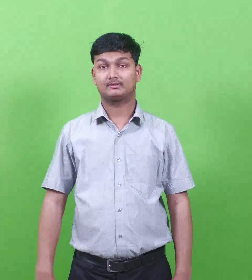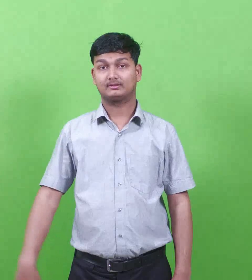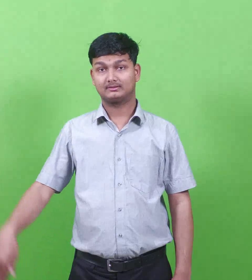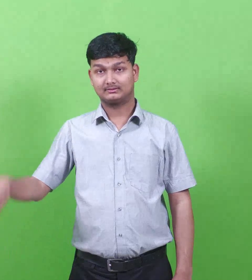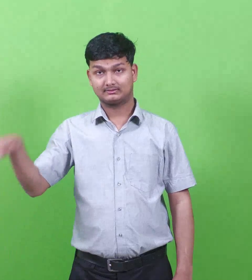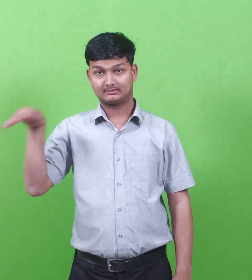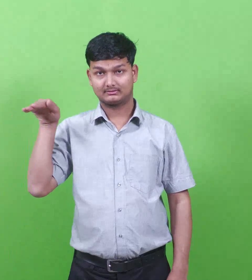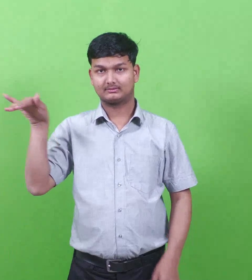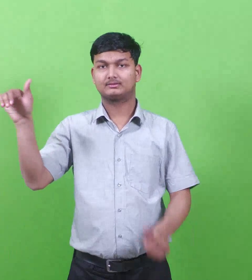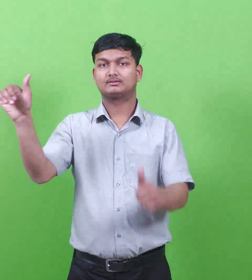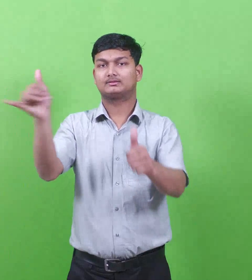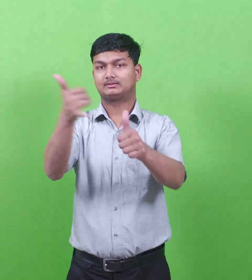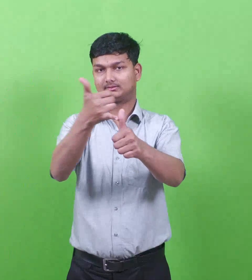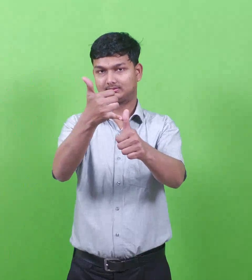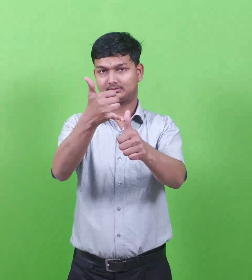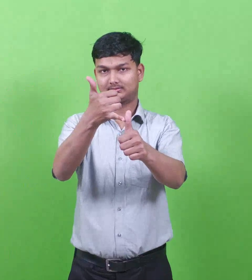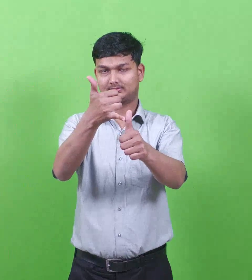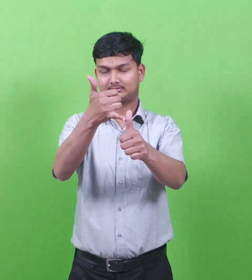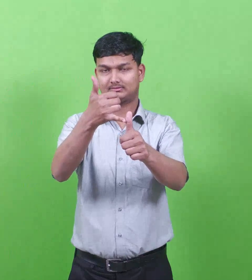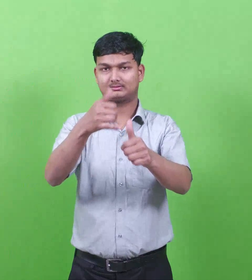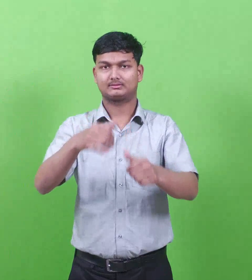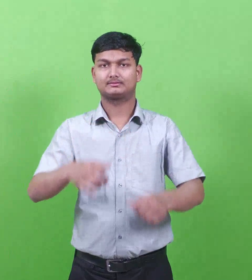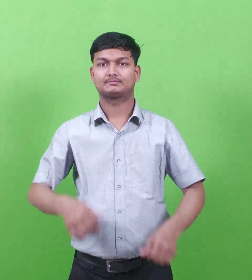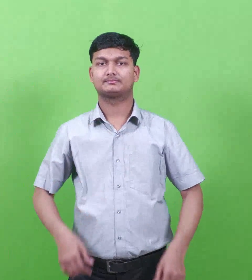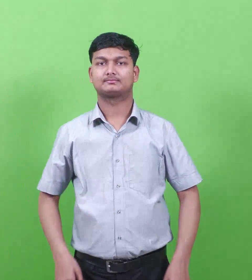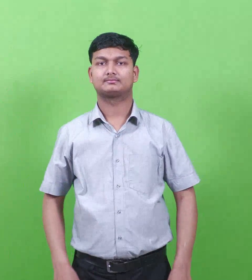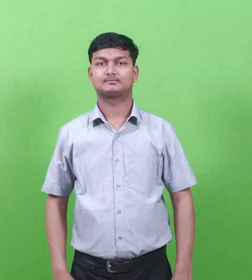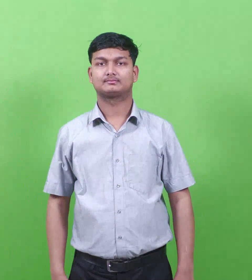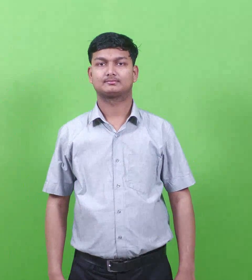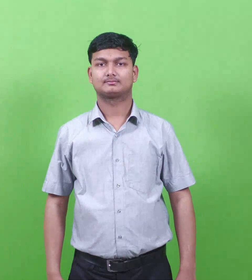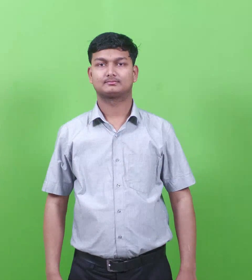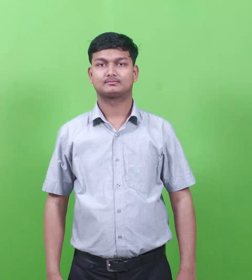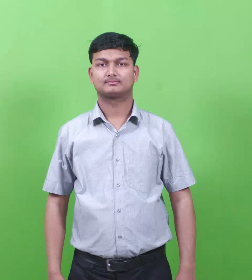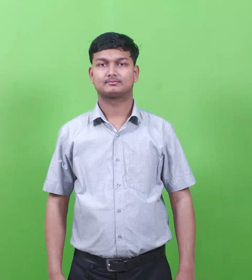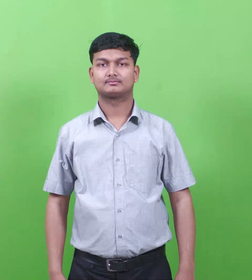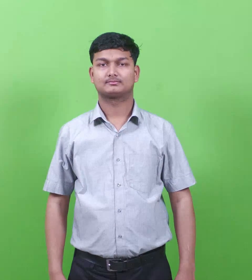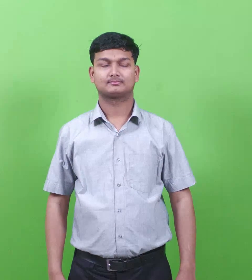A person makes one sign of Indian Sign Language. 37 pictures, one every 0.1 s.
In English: zion
